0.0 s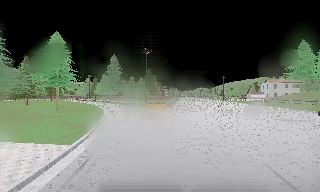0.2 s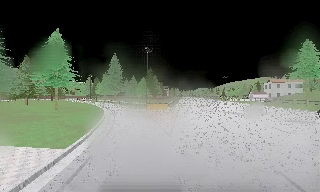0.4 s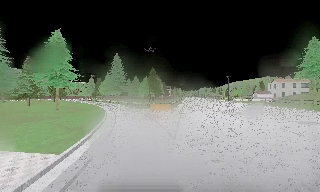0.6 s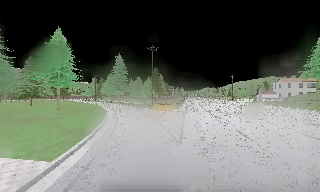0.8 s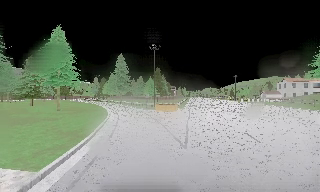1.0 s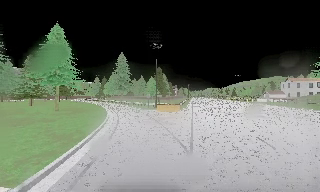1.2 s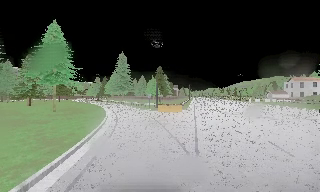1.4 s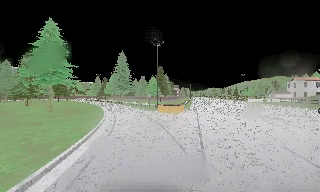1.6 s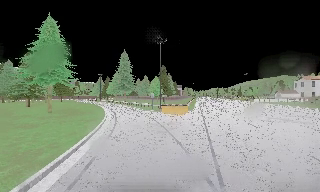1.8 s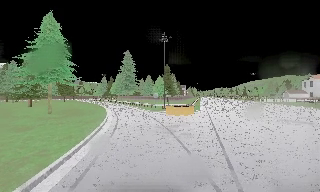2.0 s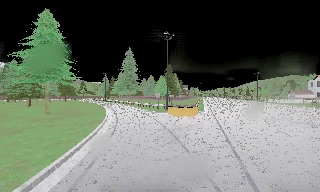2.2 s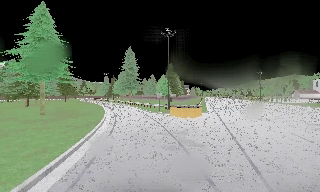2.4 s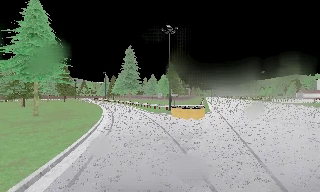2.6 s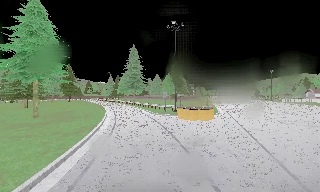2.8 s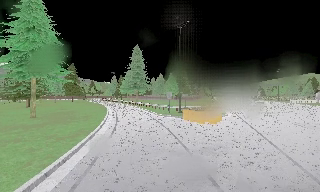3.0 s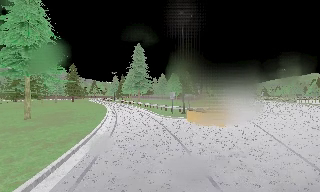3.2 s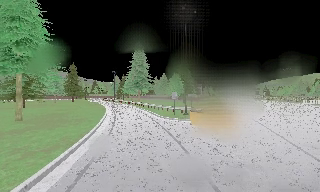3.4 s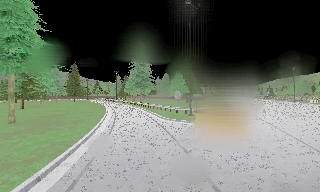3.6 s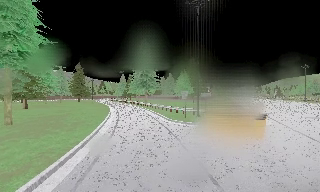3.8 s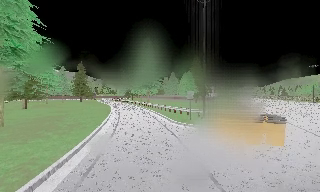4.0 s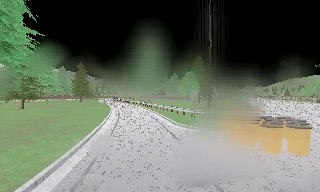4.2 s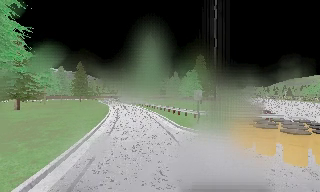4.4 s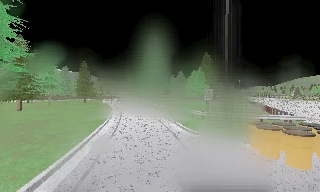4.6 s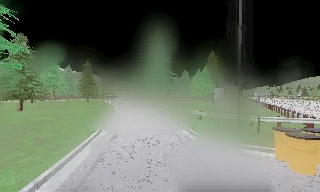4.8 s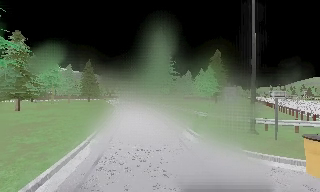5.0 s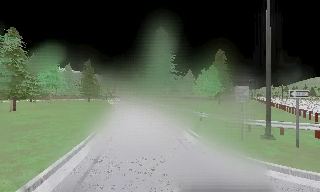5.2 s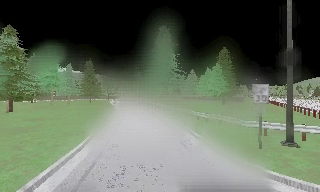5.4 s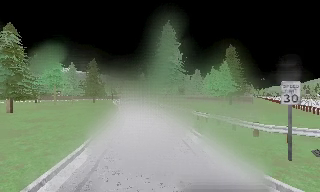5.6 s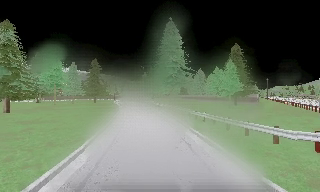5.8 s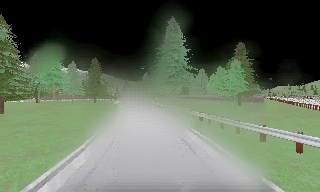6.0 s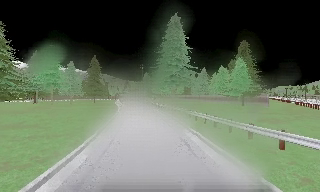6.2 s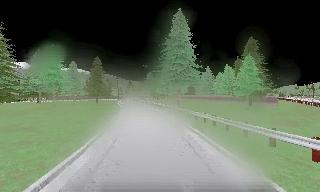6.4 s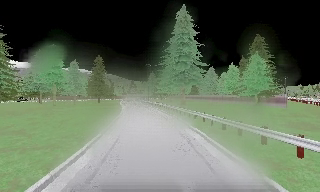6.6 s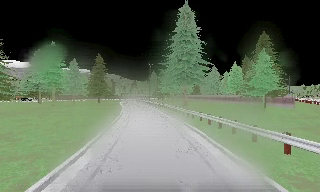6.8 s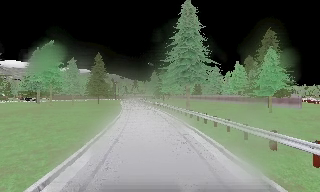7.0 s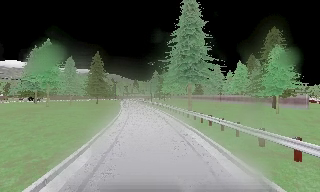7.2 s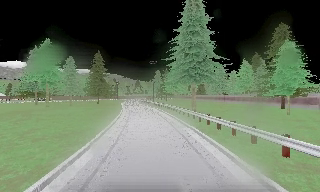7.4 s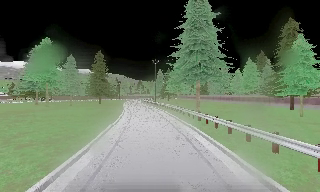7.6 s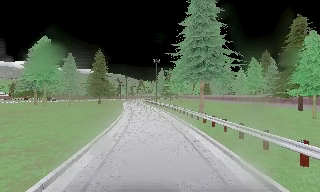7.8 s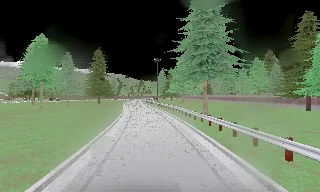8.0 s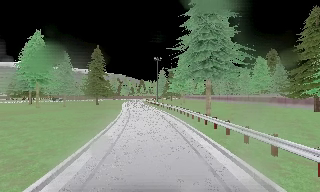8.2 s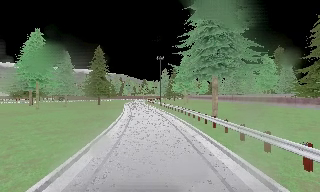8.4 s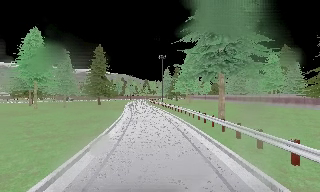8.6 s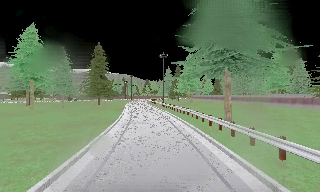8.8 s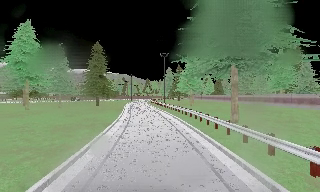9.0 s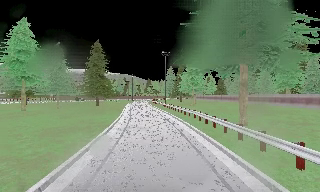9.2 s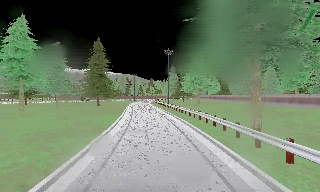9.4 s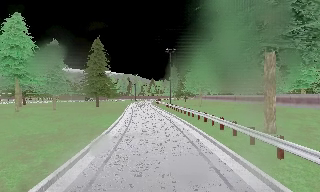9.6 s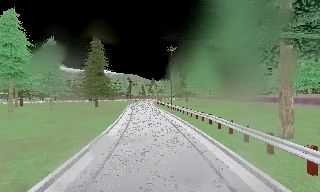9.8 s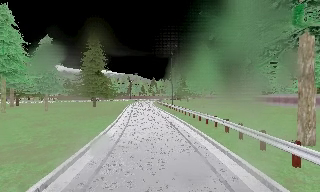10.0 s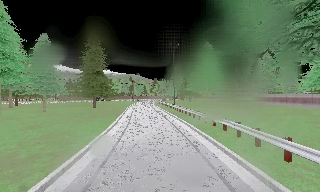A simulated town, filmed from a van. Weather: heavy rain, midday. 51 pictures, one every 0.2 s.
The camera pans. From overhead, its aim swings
counterclockwise.
The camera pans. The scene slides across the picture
to the right.
0.0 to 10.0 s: The scene slides to the right, as the camera pans about 35 degrees to its left. It travels forward, about 50 m.
The film runs forward here.
